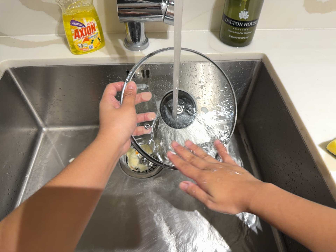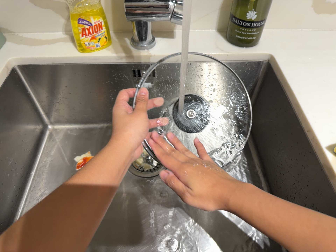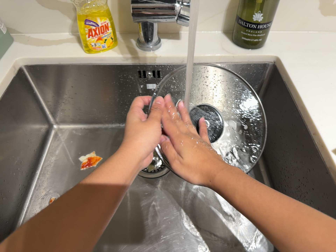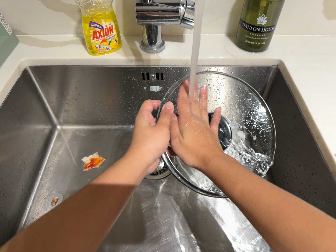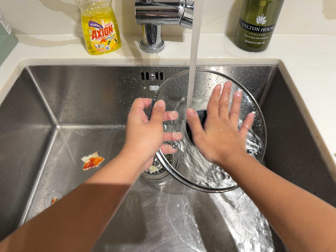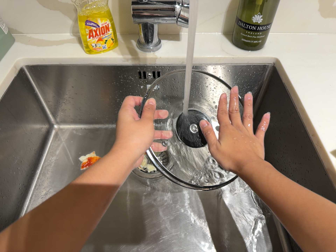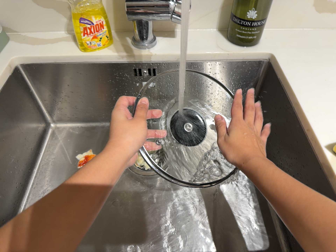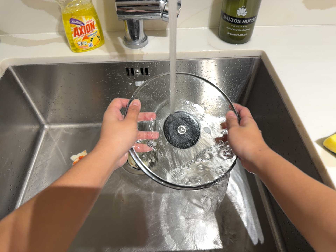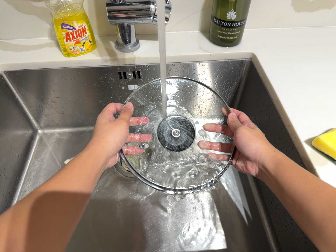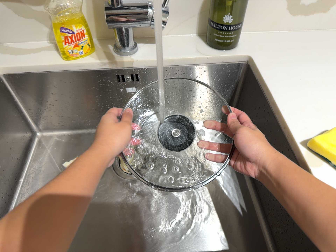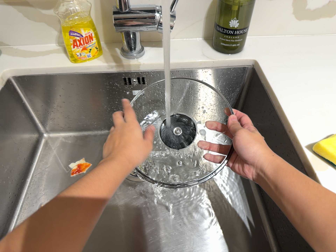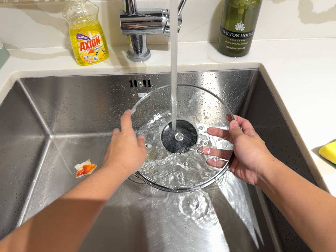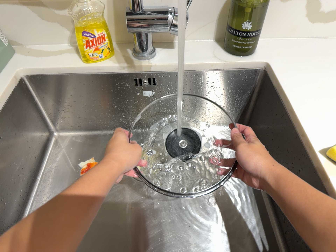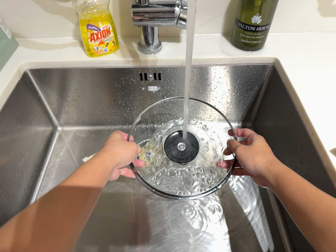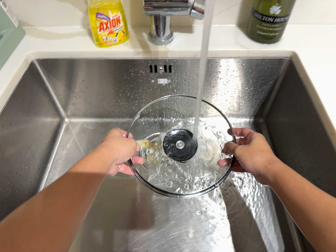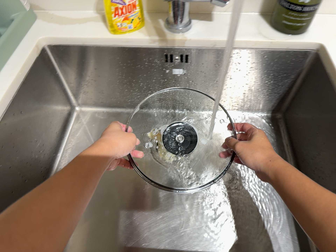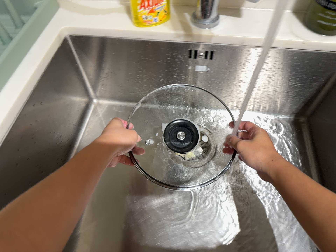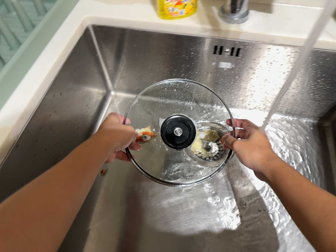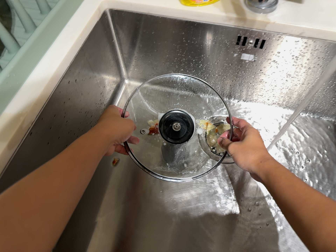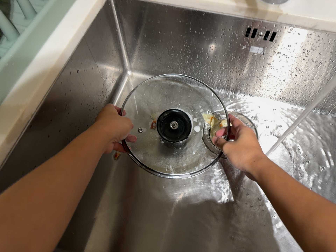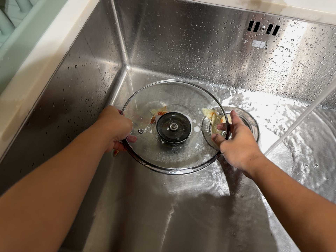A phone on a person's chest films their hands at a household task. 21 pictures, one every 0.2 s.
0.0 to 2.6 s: The camera shifts only a little, or ends up much as it began.
2.6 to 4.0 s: The camera travels forward and to its left, about 14 cm, so what stands in front looms larger. Its aim tips toward the bottom of its view by about 15 degrees, and the scene shifts upward. It rolls about its line of sight by about 15 degrees, and the scene rotates clockwise.
The film runs backward here.
